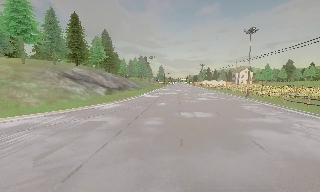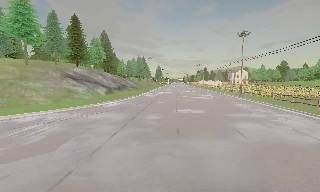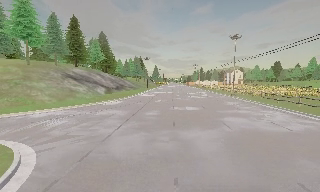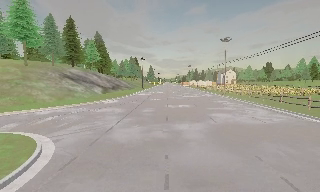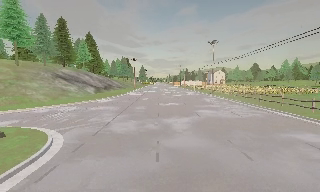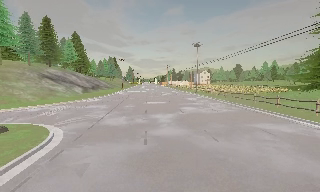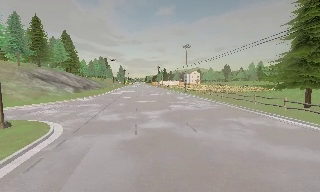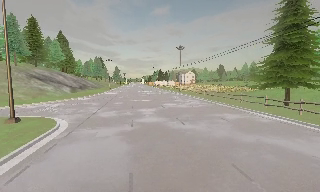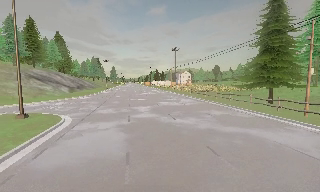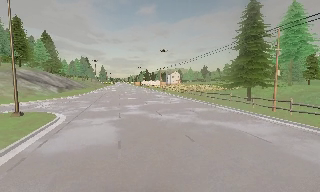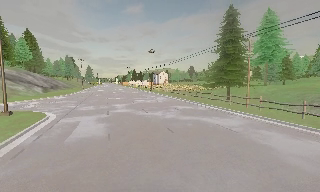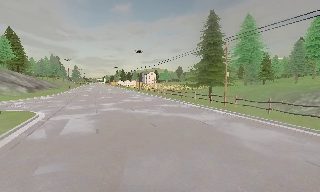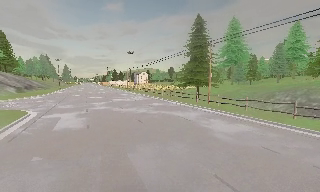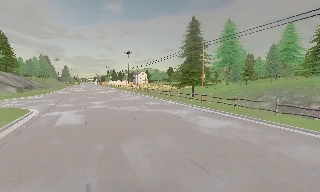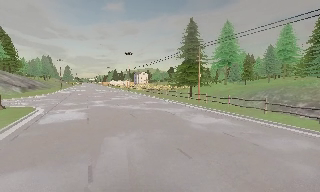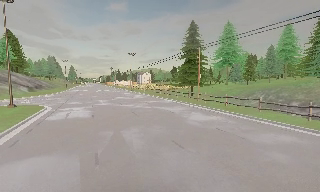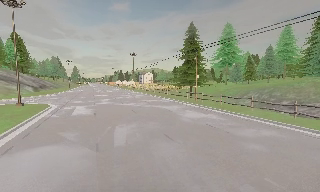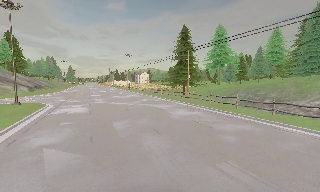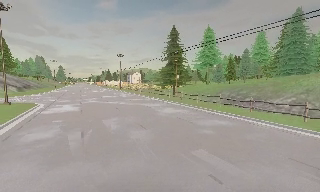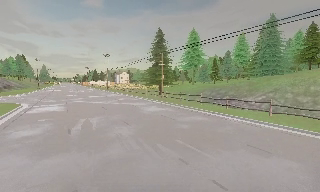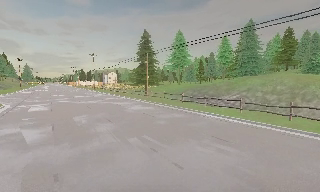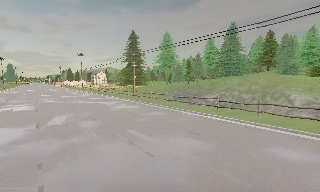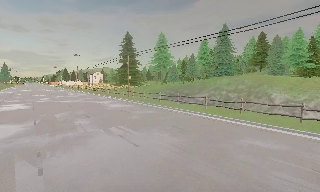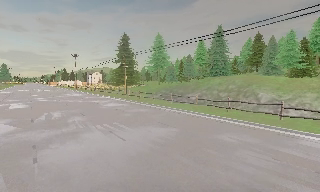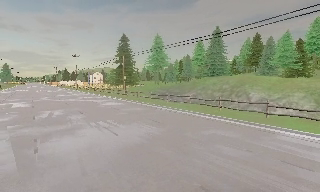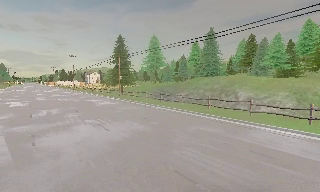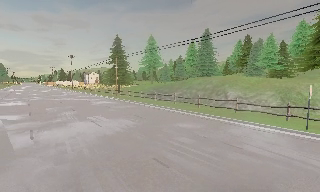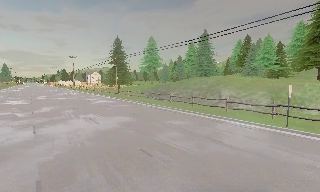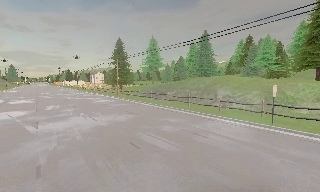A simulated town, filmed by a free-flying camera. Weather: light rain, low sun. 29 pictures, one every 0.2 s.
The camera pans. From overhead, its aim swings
clockwise.
The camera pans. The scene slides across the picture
to the left.
0.0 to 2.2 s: The camera swings to its right by about 30 degrees, and the scene slides to the left. It travels backward, about 16 m, so what stands in front gets smaller.
2.2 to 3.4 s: The camera travels backward and to its right, about 7 m, so what stands in front gets smaller.
3.4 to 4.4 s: The scene slides to the left, as the camera pans about 15 degrees to its right. It travels backward and to its right, about 6 m, so what stands in front gets smaller.
4.4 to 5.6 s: The camera travels backward and to its right, about 6 m, so what stands in front gets smaller.
The film runs backward here.
